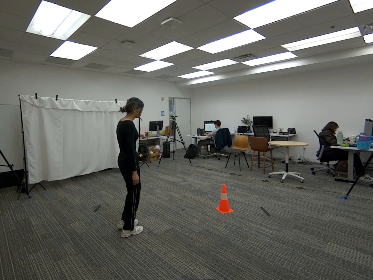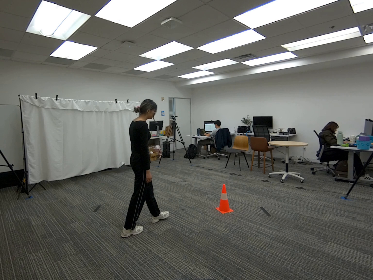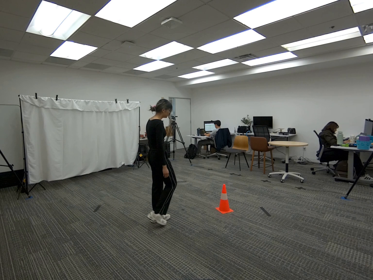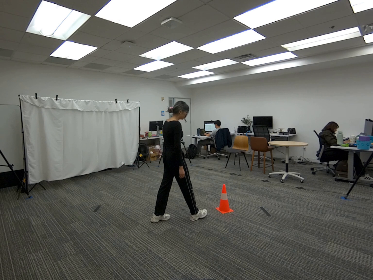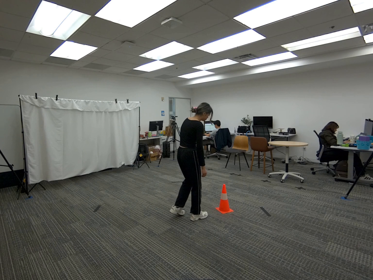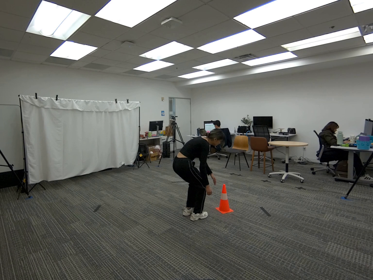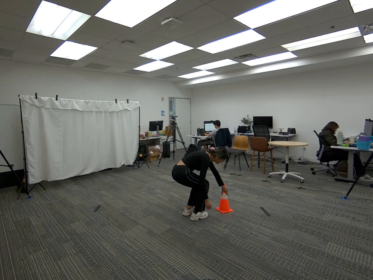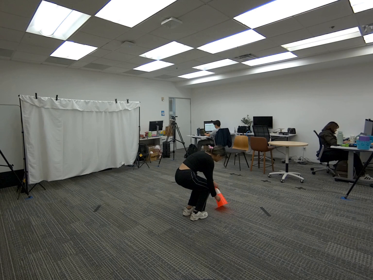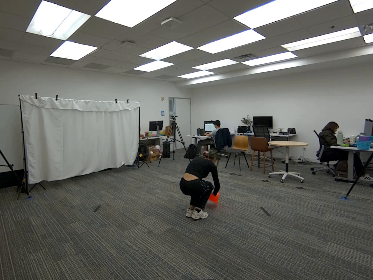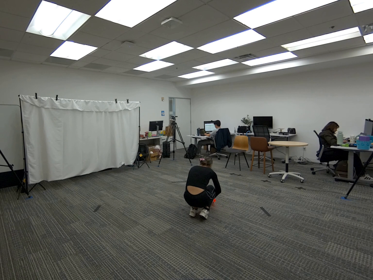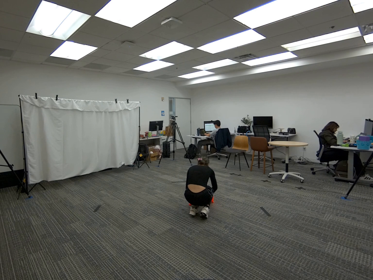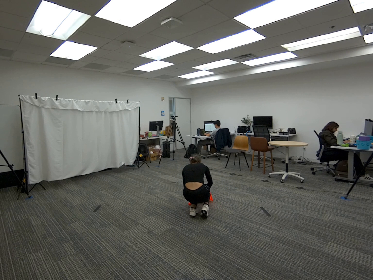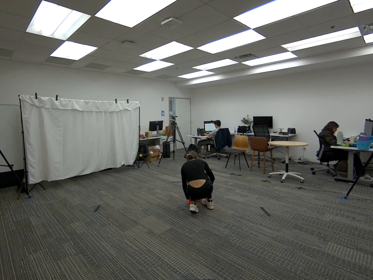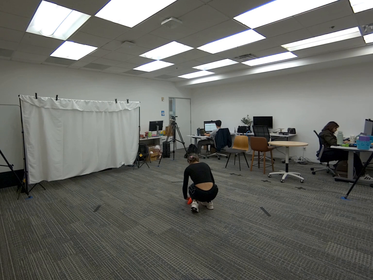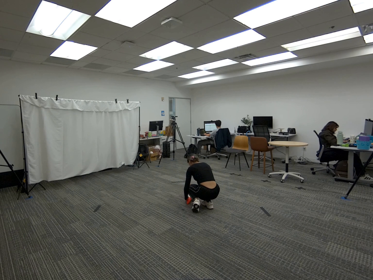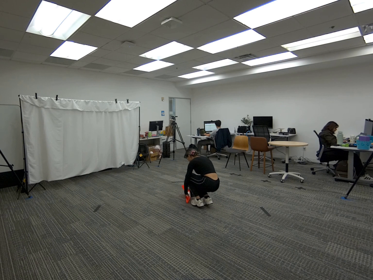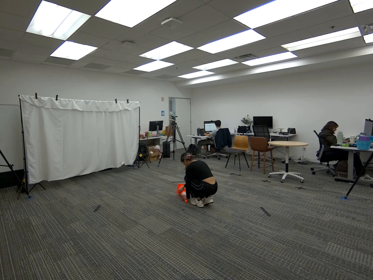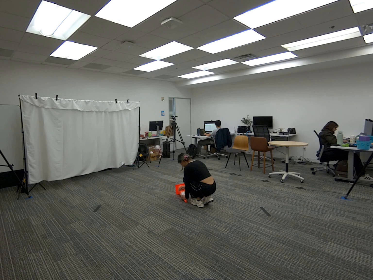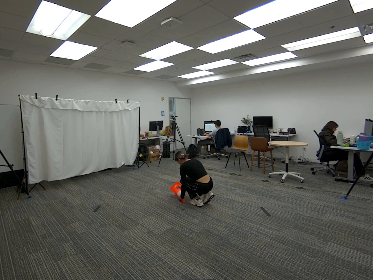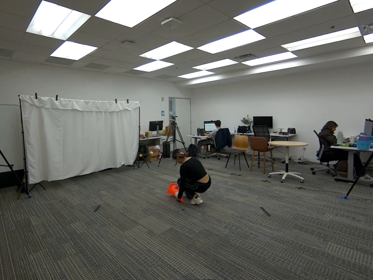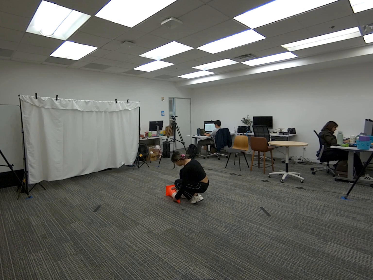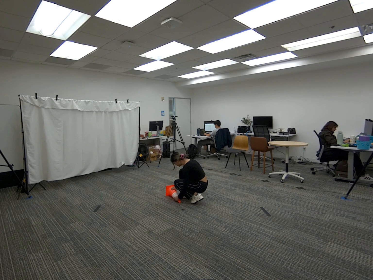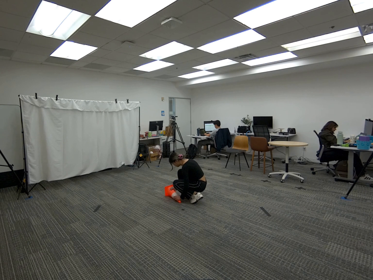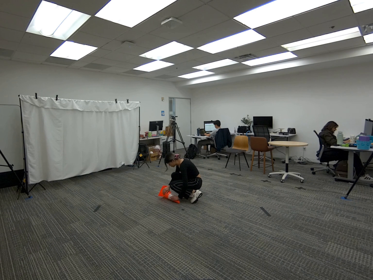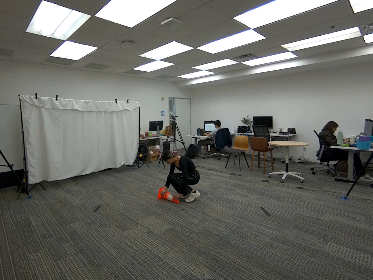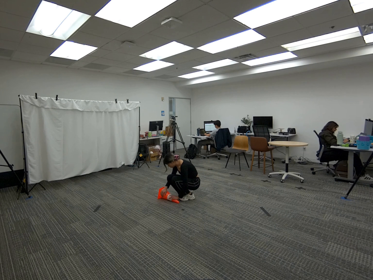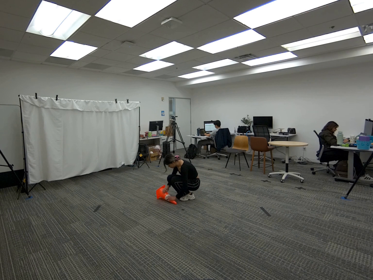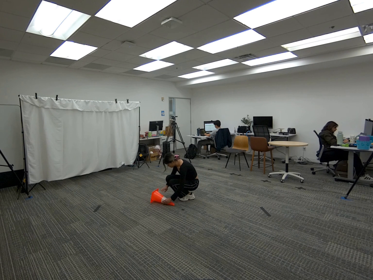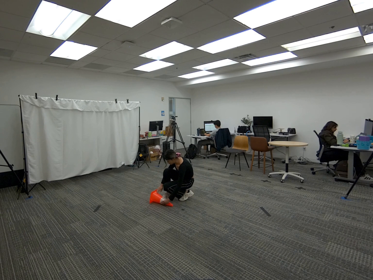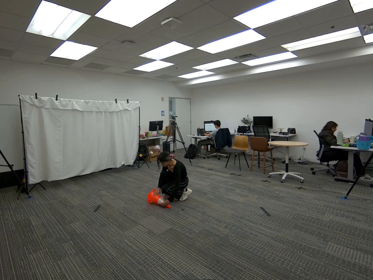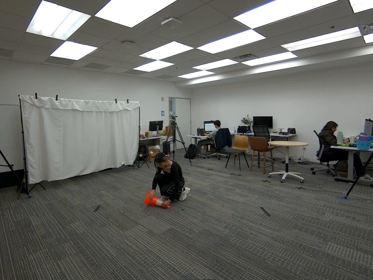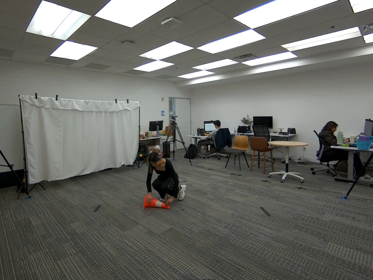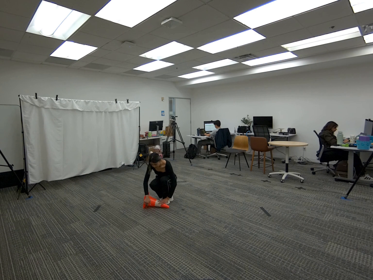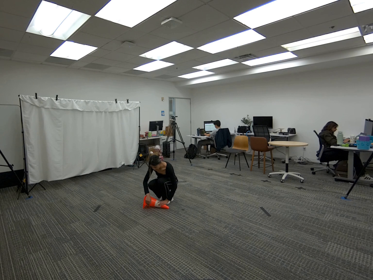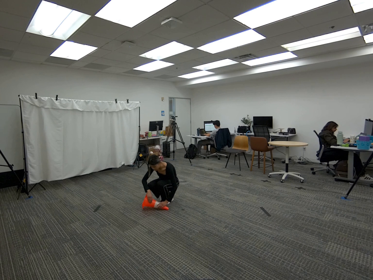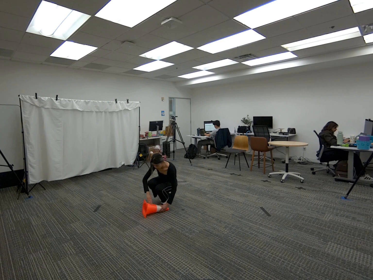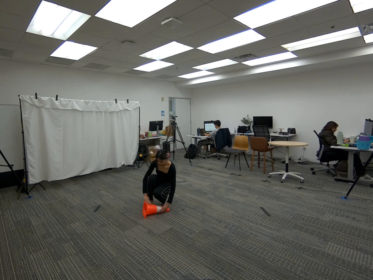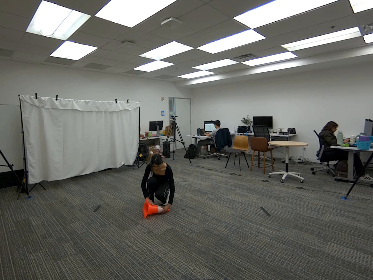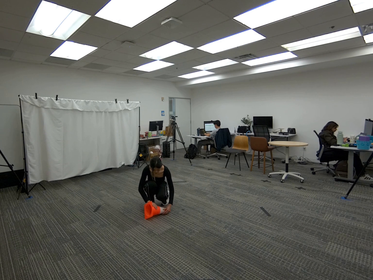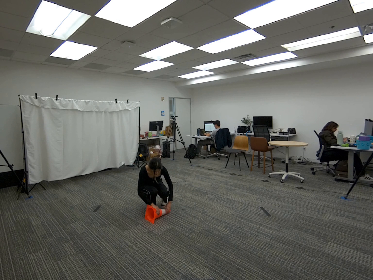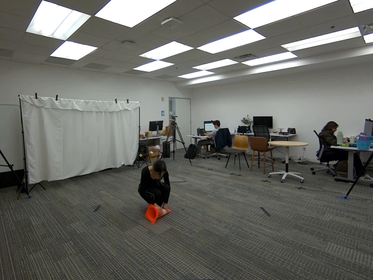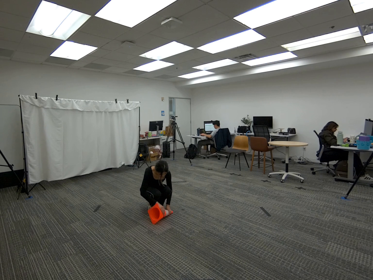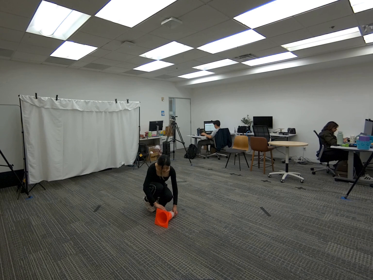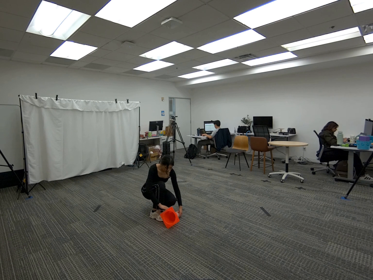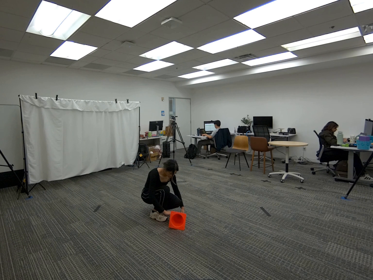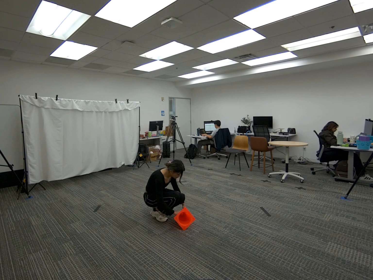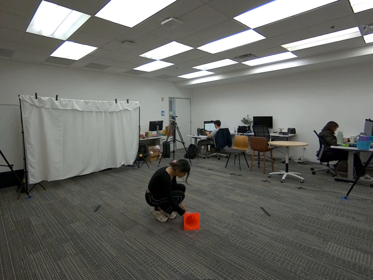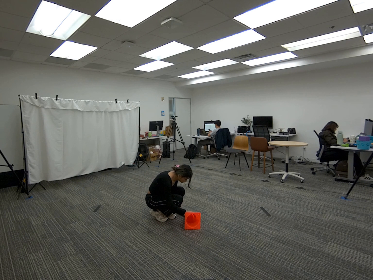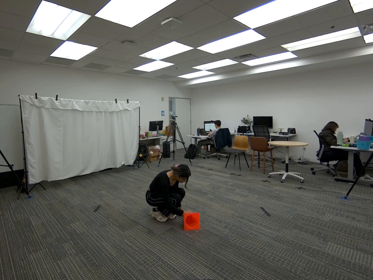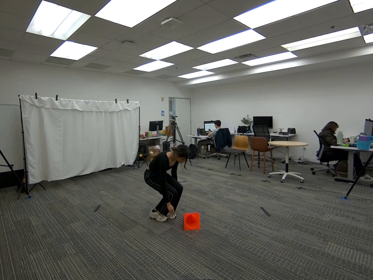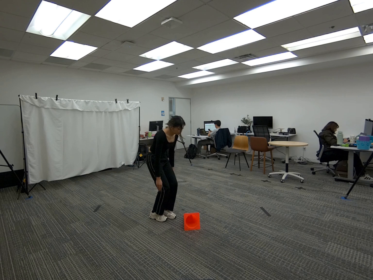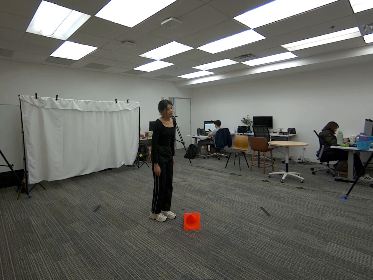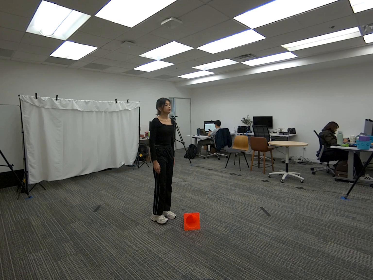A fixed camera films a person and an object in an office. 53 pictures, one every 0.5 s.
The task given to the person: Walk over to the traffic cone on the ground, place the cone to its side and use both hands to roll the cone on the ground until finish.
